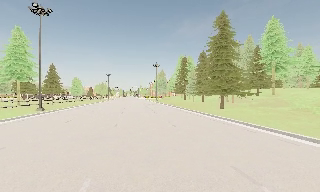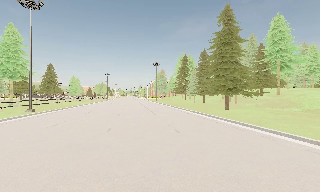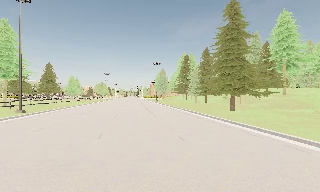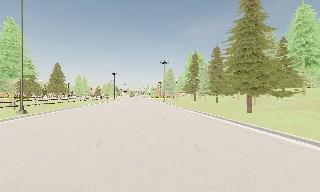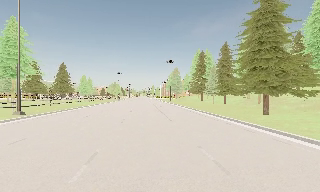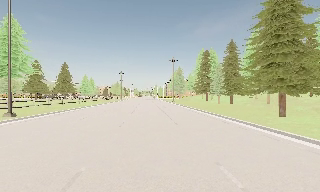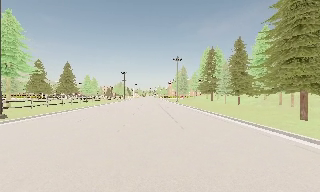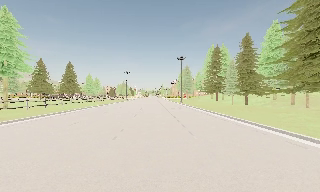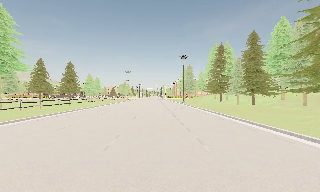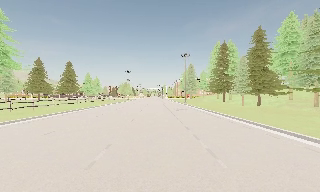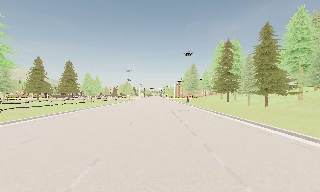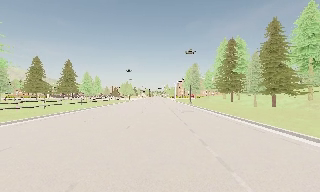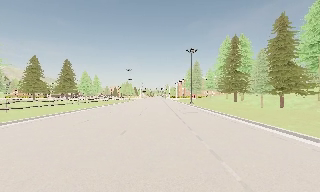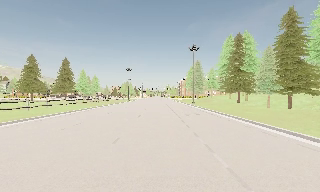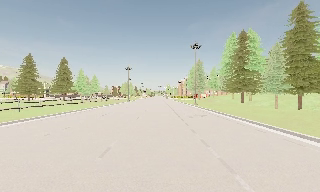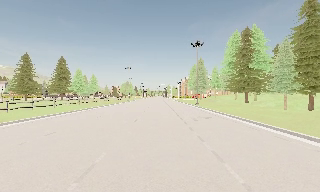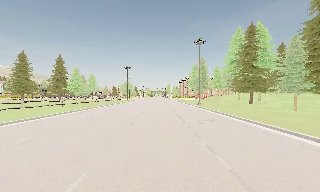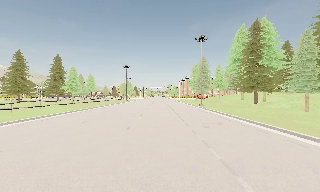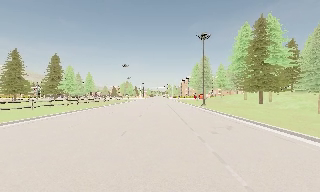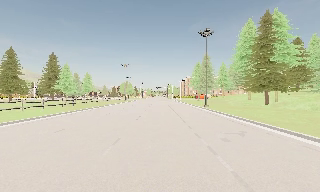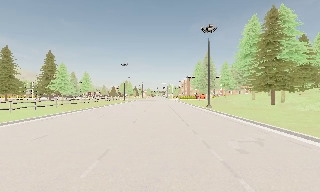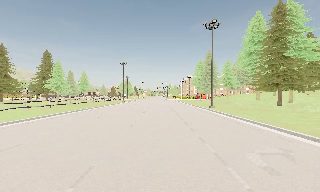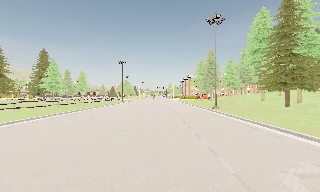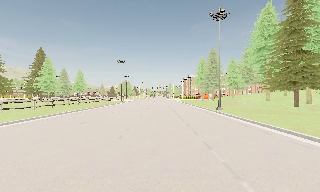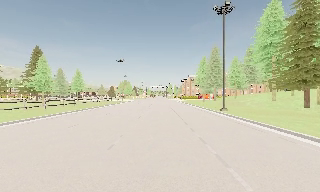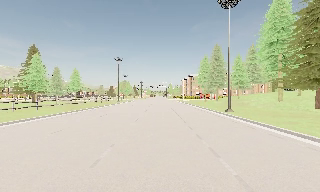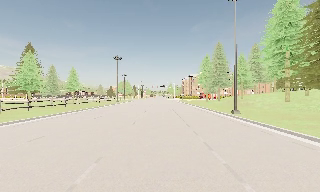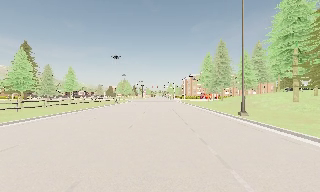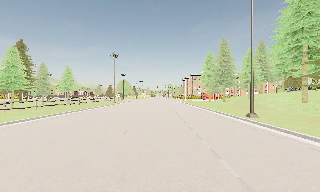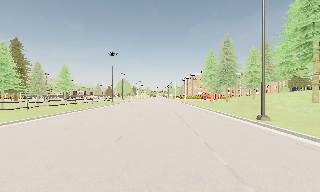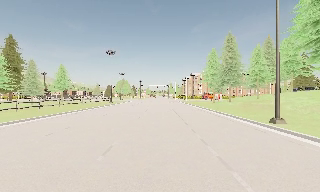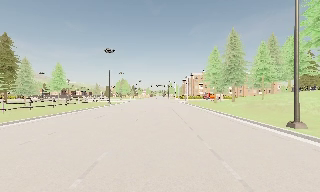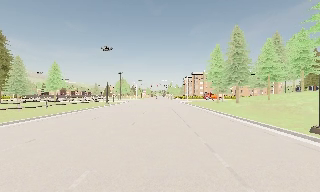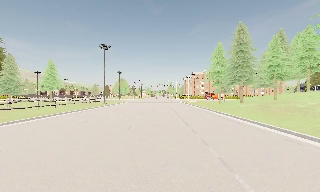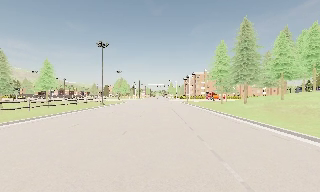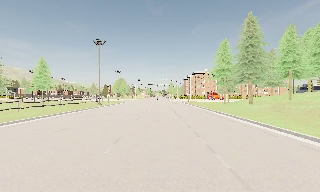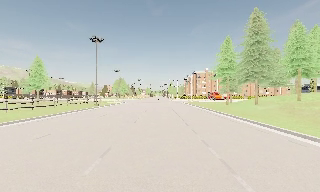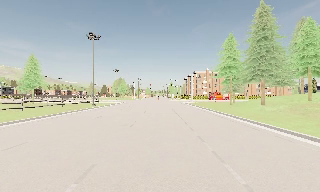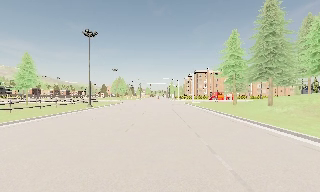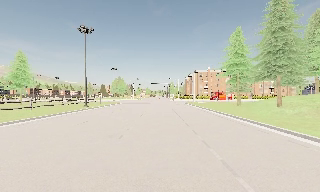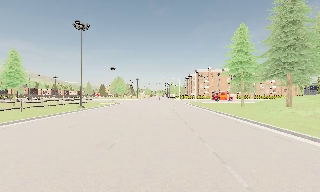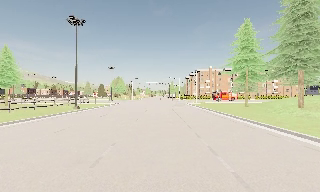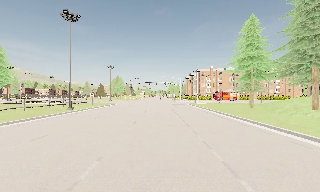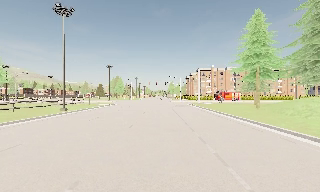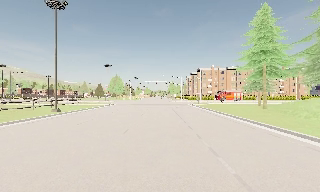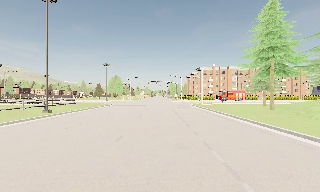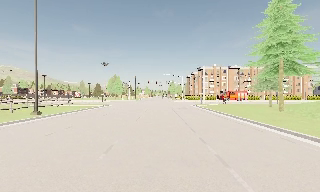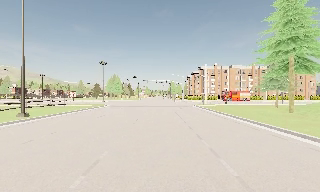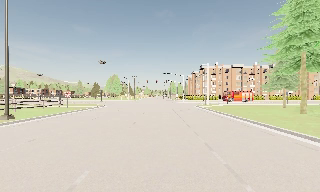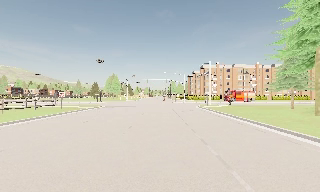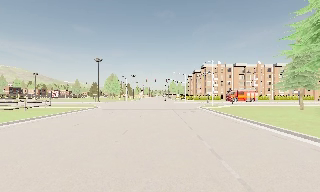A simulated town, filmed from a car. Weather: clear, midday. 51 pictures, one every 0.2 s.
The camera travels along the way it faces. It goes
forward.
0.0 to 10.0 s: The camera swings to its left by about 10 degrees, and the scene slides to the right. It travels forward, about 70 m, so what stands in front looms larger.
The film runs forward here.
